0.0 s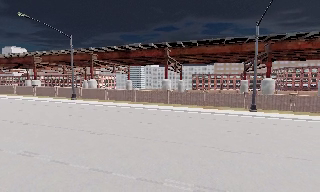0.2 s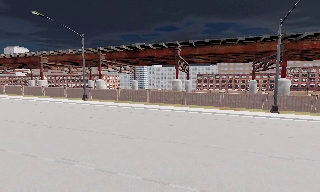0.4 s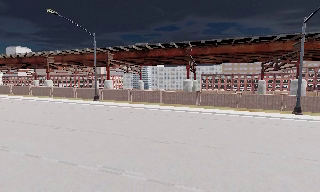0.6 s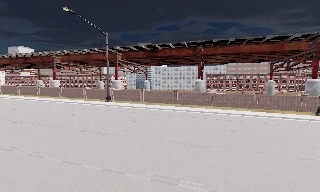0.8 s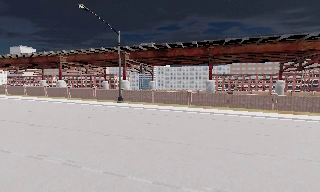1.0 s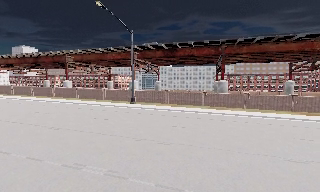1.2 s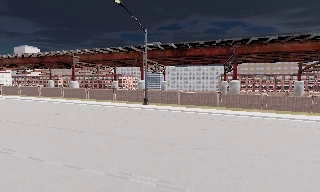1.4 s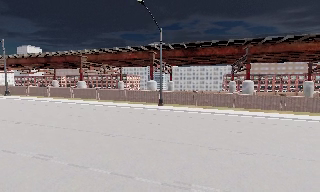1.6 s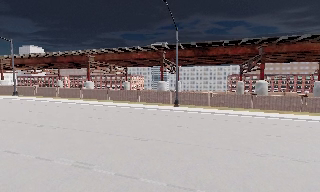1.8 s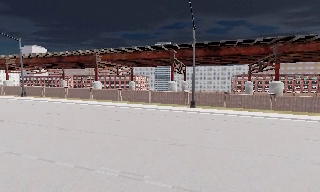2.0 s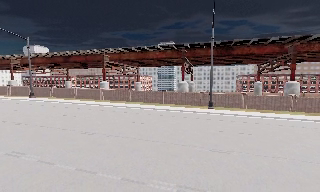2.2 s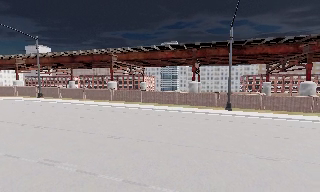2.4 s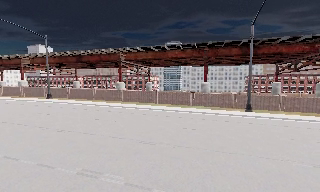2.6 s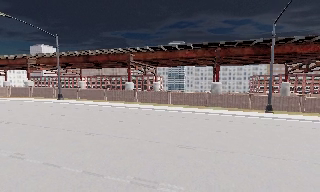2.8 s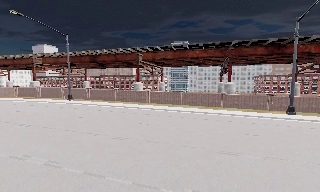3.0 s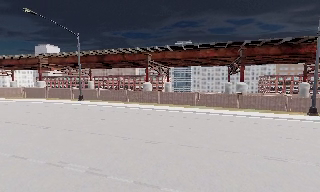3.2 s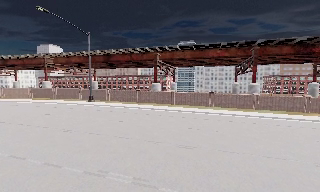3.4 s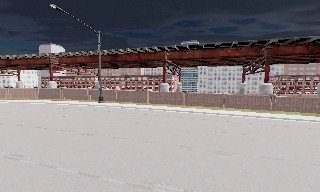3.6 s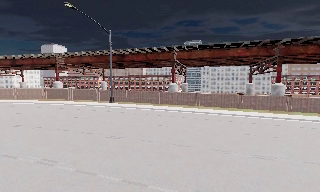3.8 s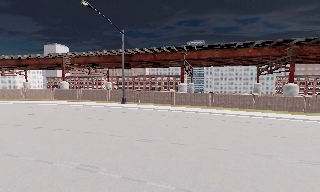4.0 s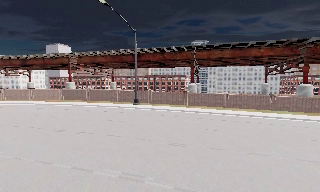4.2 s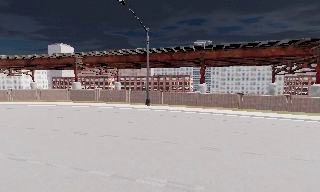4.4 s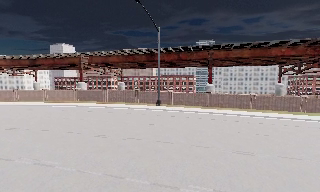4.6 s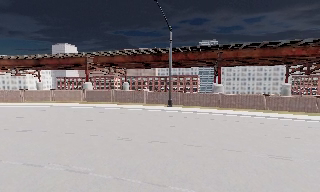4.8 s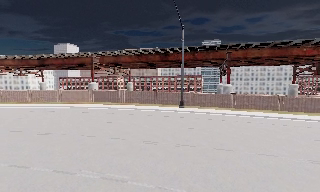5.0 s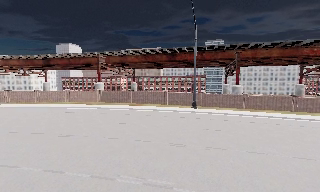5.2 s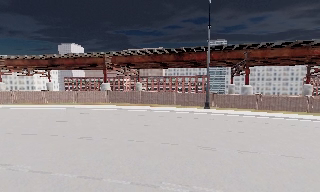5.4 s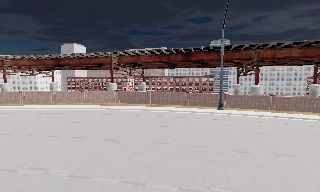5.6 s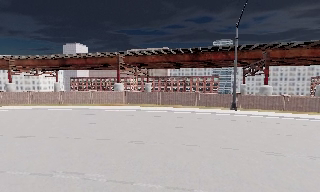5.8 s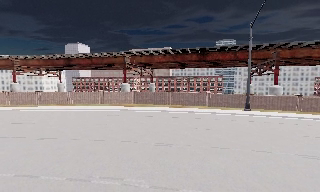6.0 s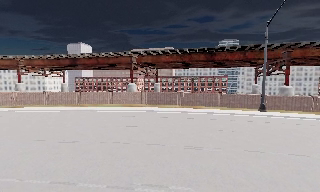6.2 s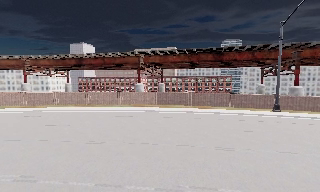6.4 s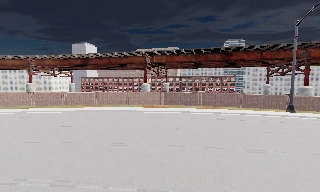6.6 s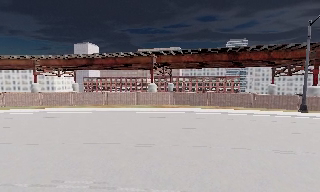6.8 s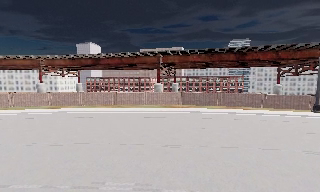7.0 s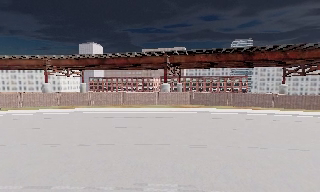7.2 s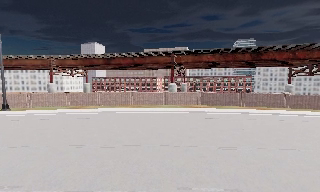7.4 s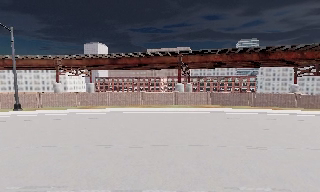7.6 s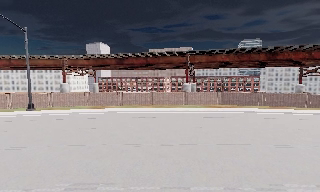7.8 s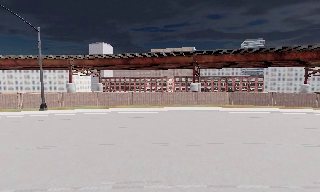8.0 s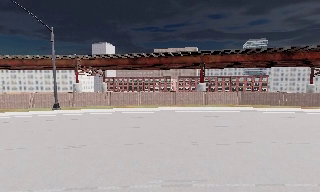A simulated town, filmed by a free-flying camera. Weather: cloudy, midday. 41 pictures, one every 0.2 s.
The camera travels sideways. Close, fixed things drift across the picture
to the right.
0.0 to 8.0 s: The camera travels to its left, about 70 m, so close, fixed things drift to the right.
The film runs backward here.
